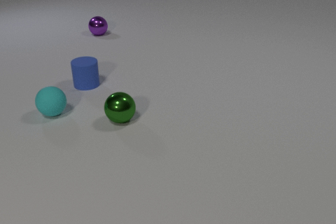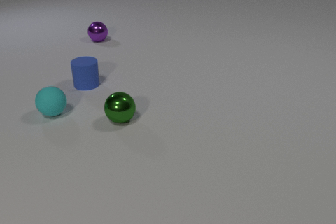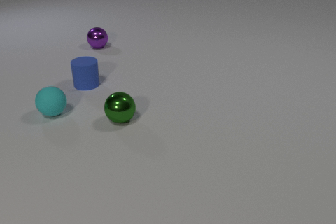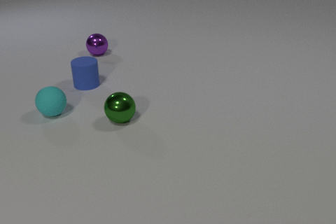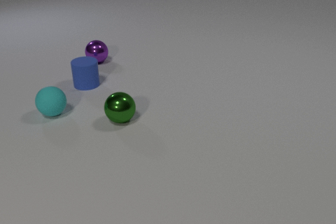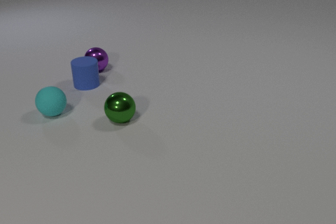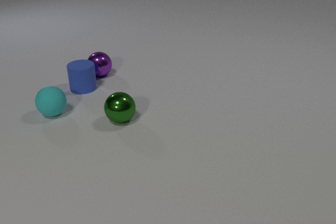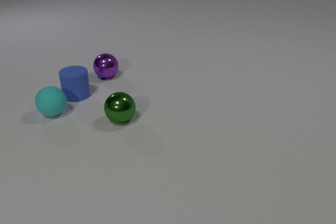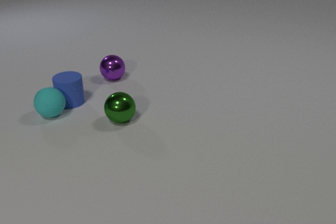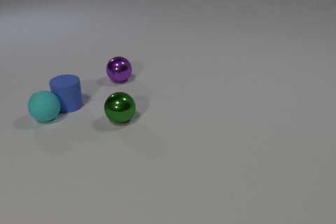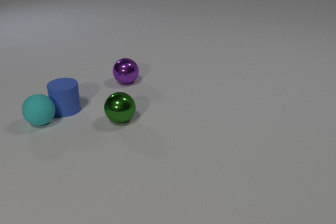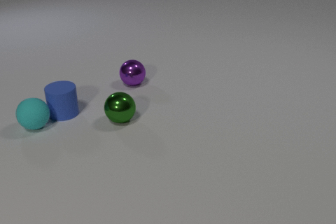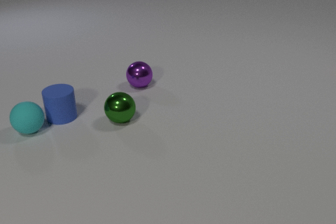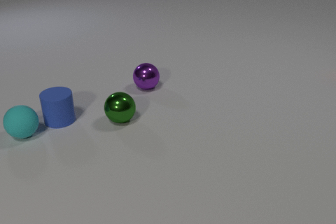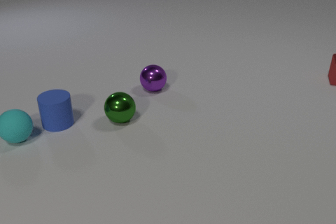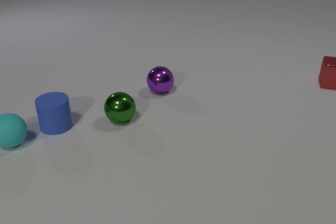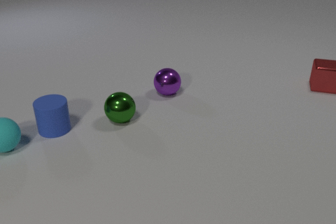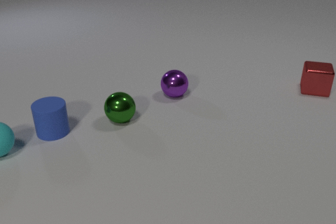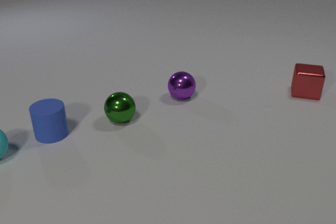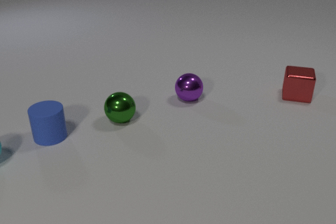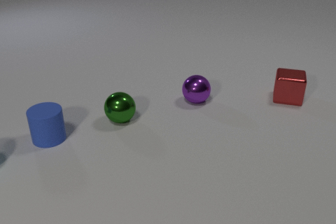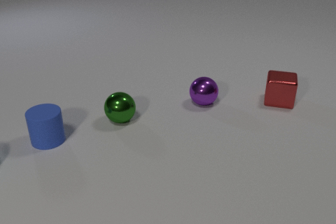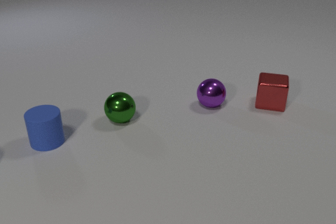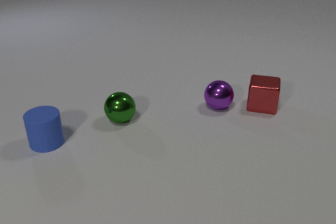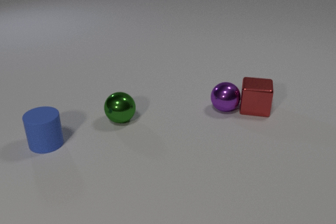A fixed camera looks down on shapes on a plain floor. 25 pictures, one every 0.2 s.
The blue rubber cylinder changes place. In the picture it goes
toward the camera.
The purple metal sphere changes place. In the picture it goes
toward the camera.
0.0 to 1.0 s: The purple metal sphere rolls toward the camera.
1.0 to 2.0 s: The purple metal sphere rolls toward the camera and to the right. The blue rubber cylinder slides toward the camera and to the left. The cyan rubber sphere rolls toward the camera and to the left. The purple metal sphere and the blue rubber cylinder collide. The blue rubber cylinder and the cyan rubber sphere collide.
2.0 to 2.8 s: The purple metal sphere rolls to the right and toward the camera. The blue rubber cylinder slides toward the camera. The cyan rubber sphere rolls toward the camera and to the left. The red metal cube comes in at the right edge, slides toward the camera and to the left.
2.8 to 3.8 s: The purple metal sphere rolls to the right and toward the camera. The blue rubber cylinder slides toward the camera. The cyan rubber sphere rolls to the left and toward the camera. The red metal cube slides toward the camera and to the left.
3.8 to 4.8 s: The purple metal sphere rolls to the right and toward the camera. The blue rubber cylinder slides toward the camera. The cyan rubber sphere leaves at the left edge. The red metal cube slides toward the camera and to the left. The purple metal sphere and the red metal cube collide.
How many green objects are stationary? 1.
What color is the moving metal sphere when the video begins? purple.
How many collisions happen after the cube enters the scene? 1.
